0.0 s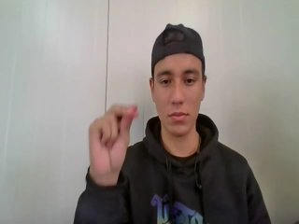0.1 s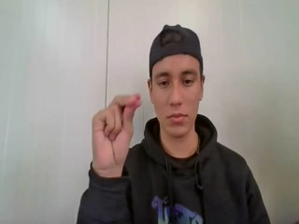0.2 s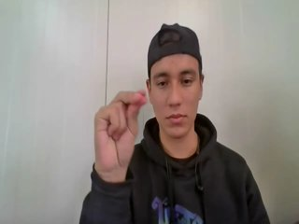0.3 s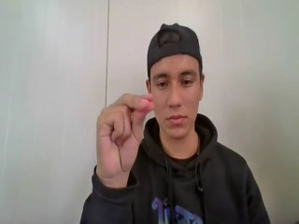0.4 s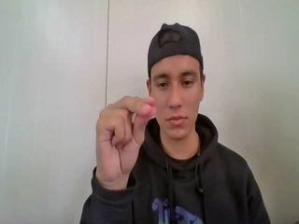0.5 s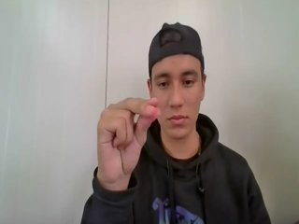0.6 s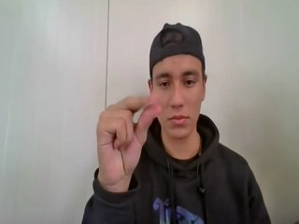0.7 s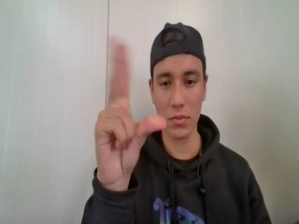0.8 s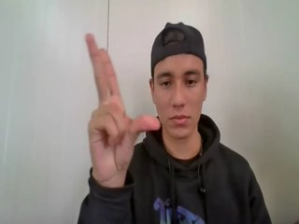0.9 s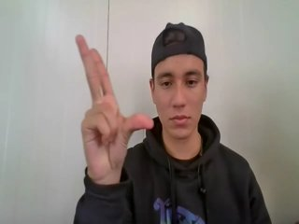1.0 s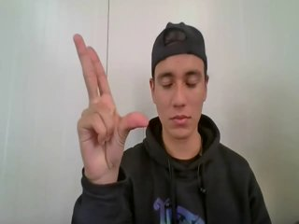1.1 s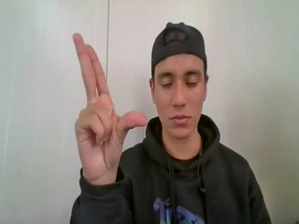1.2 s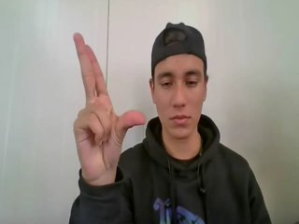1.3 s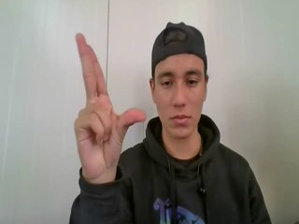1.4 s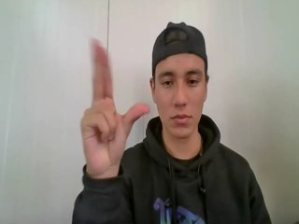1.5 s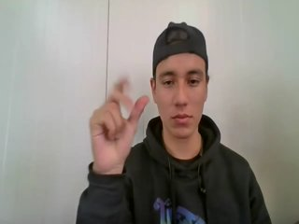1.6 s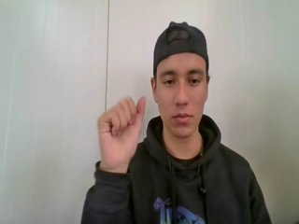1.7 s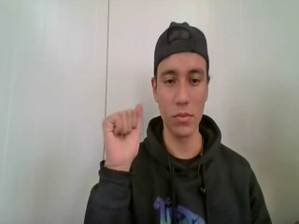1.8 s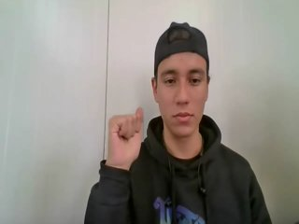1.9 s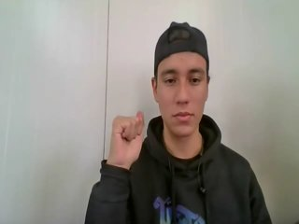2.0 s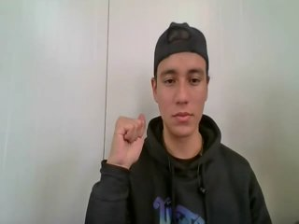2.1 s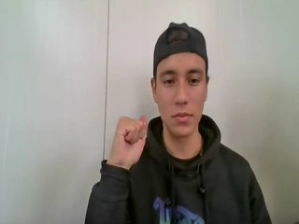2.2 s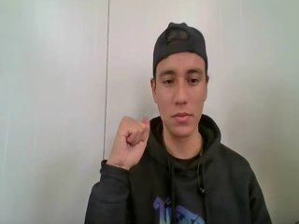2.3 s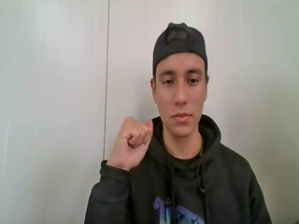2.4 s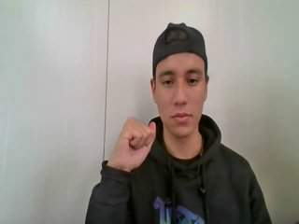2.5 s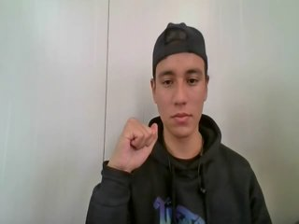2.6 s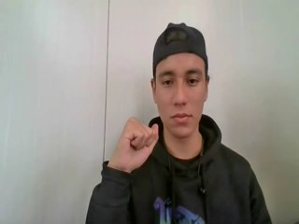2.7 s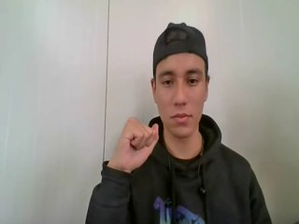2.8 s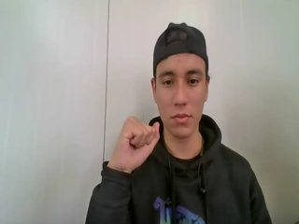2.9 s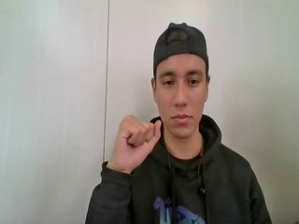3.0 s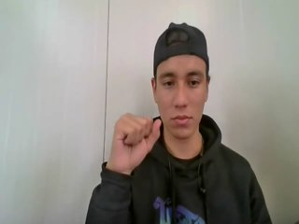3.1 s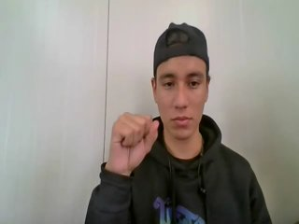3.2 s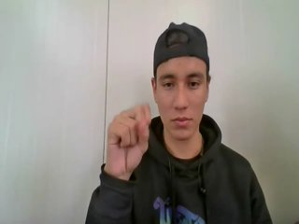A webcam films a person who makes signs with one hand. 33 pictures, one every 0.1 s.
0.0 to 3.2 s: Zoom in.
